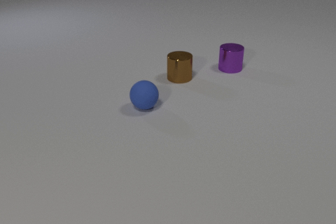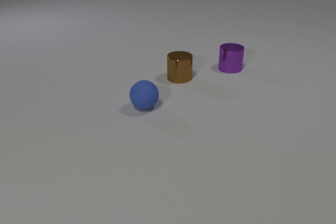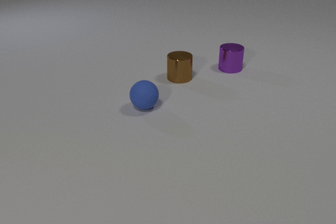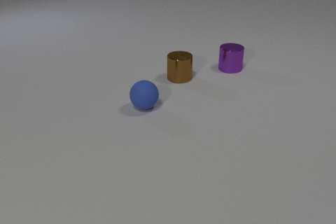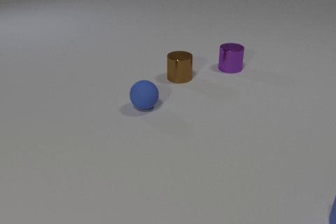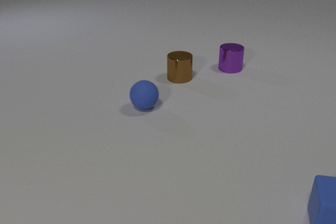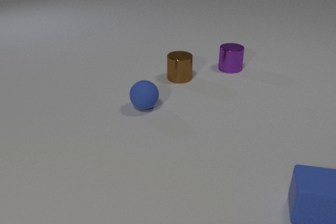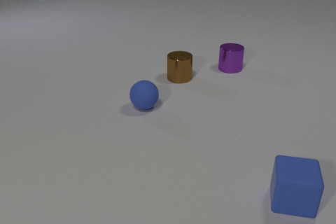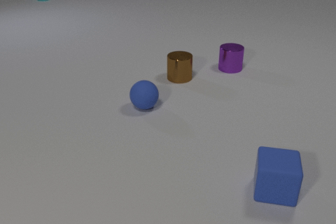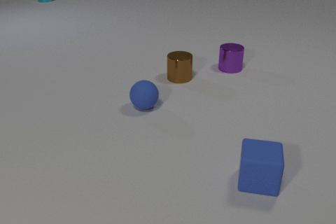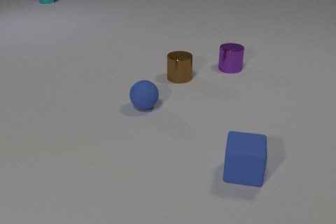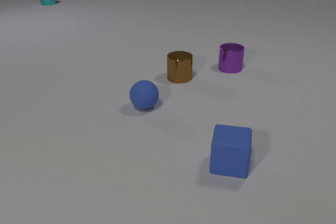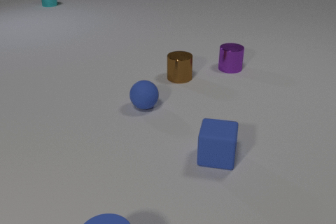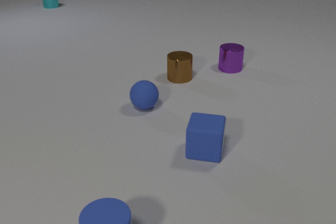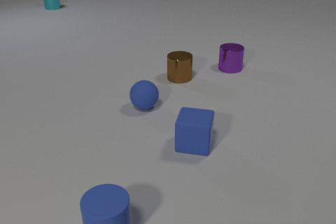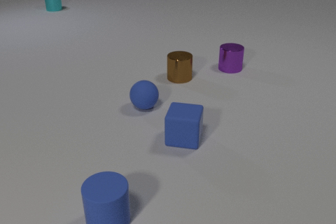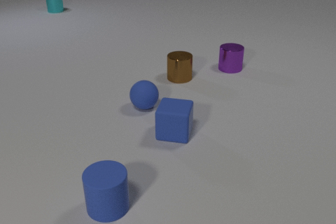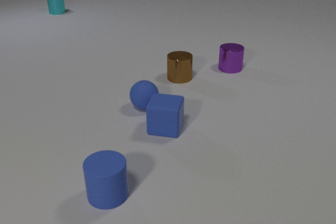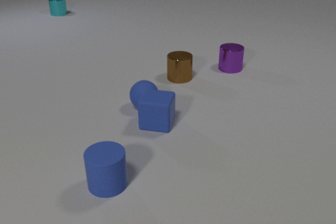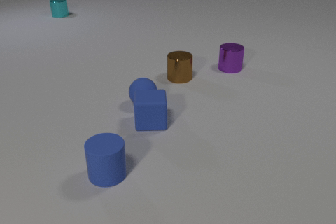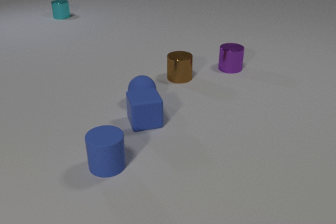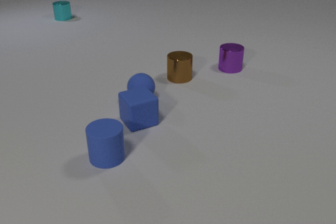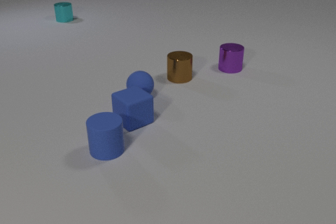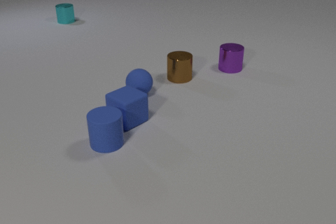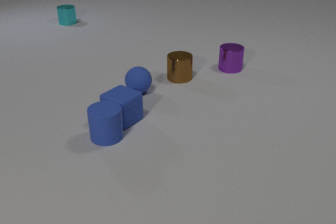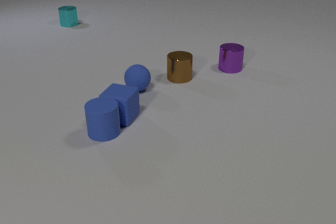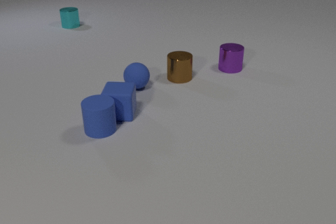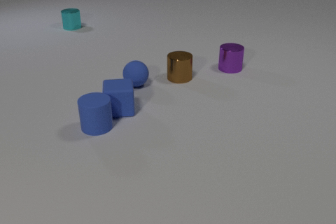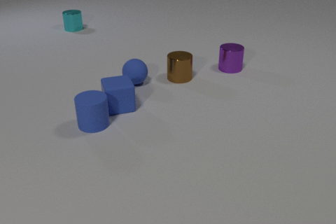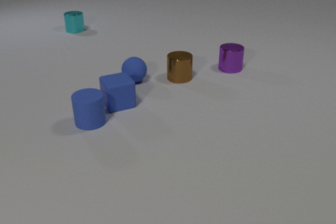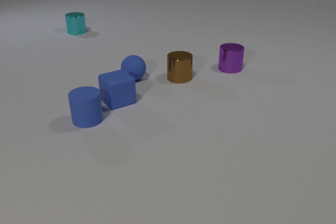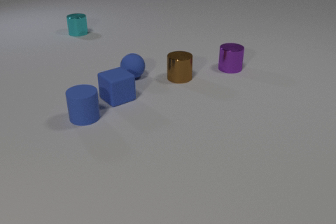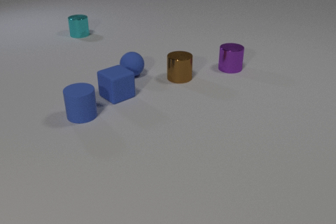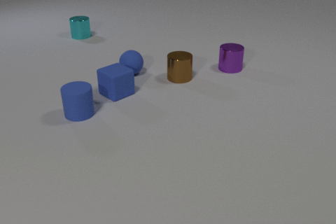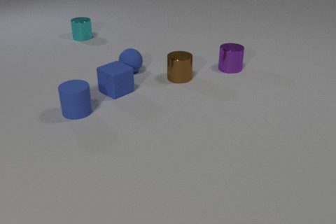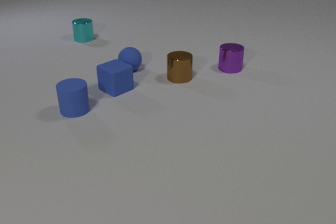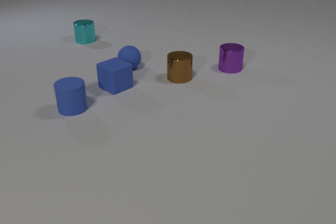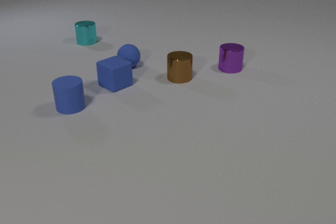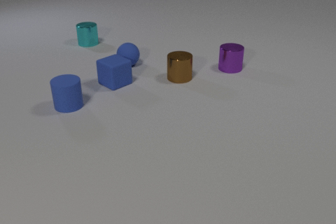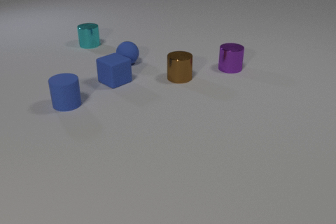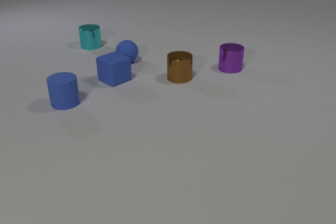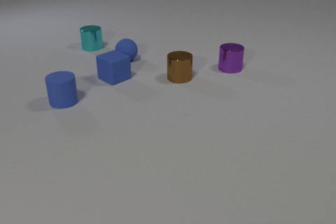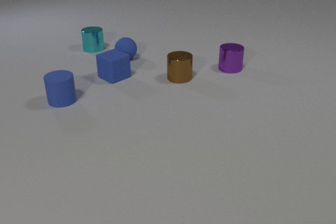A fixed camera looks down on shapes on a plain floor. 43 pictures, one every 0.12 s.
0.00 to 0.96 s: The blue rubber cube comes in at the right edge, slides to the left and away from the camera. The cyan metal cylinder comes in at the top edge, slides toward the camera.
0.96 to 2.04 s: The blue rubber cube slides to the left and away from the camera. The blue rubber cylinder comes in at the bottom edge, slides away from the camera. The cyan metal cylinder slides toward the camera.
2.04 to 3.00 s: The blue rubber cube slides to the left and away from the camera, spins counterclockwise seen from above by about 75 degrees, its near face sliding to the right. The blue rubber sphere rolls away from the camera. The blue rubber cylinder slides away from the camera. The cyan metal cylinder slides toward the camera. The blue rubber cube and the blue rubber sphere collide. The blue rubber cube and the blue rubber cylinder collide.
3.00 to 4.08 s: The blue rubber cube slides away from the camera, spins counterclockwise seen from above by about 60 degrees, its near face sliding to the right. The blue rubber sphere rolls away from the camera. The blue rubber cylinder slides away from the camera and to the left. The cyan metal cylinder slides toward the camera.
4.08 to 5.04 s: The blue rubber cube slides away from the camera. The blue rubber sphere rolls away from the camera. The blue rubber cylinder slides away from the camera and to the left. The cyan metal cylinder slides toward the camera.
What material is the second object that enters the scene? metal.
What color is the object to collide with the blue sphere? blue.
How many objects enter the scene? 3.
